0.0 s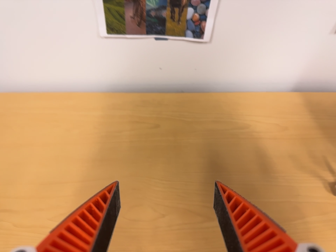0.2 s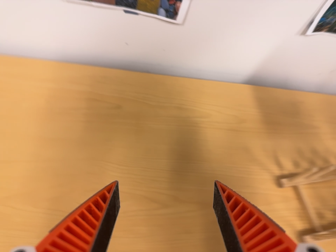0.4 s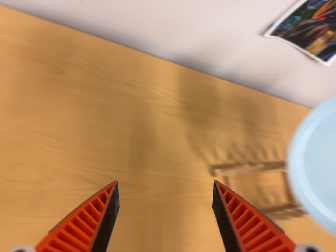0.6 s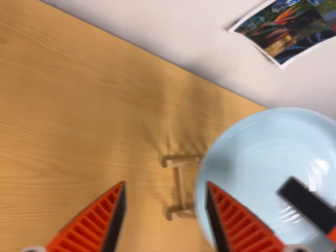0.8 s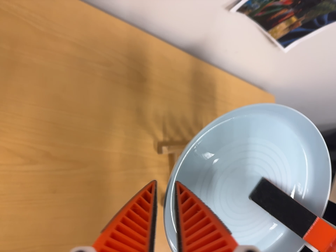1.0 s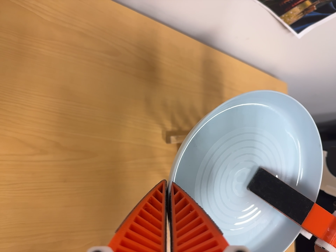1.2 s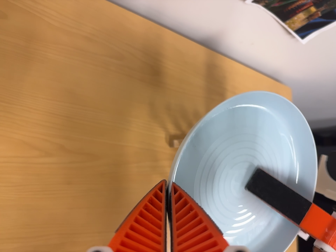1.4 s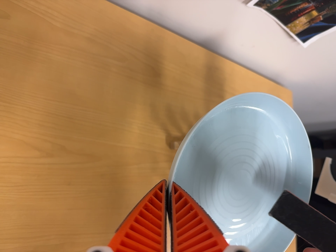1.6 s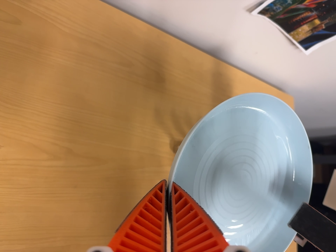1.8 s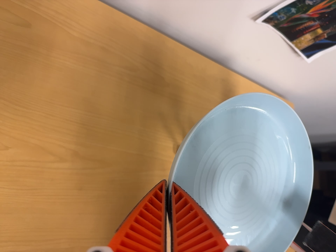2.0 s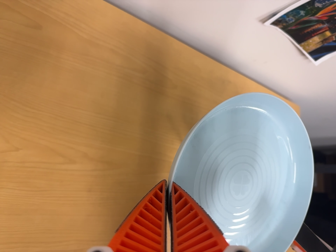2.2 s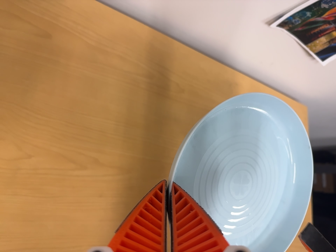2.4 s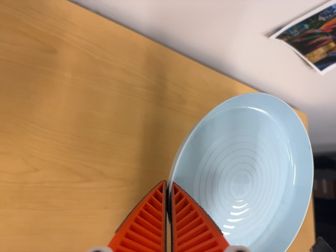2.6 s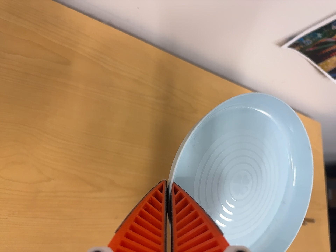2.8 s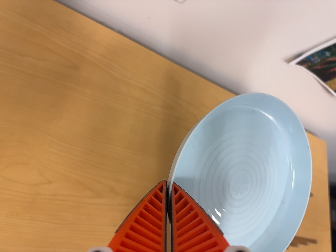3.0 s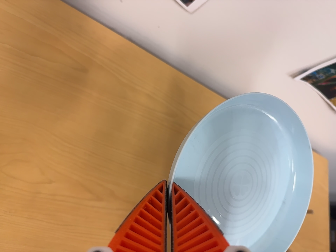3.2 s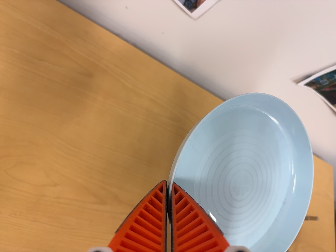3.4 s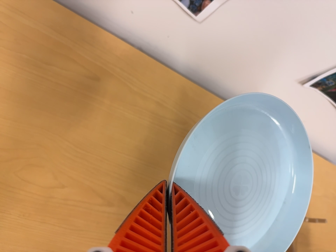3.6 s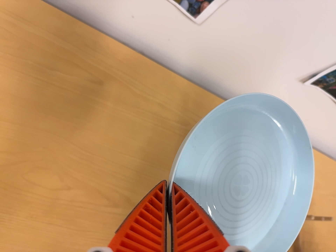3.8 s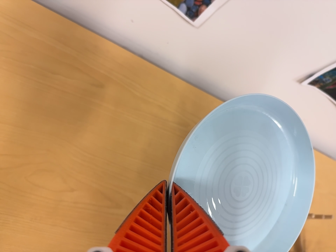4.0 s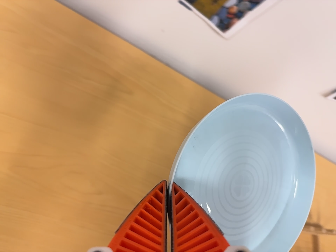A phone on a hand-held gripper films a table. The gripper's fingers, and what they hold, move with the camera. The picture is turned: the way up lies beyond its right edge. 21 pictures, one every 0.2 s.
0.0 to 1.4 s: The camera pans to its right by about 30 degrees. It travels toward the top of its view and forward, about 10 cm. Its aim tips toward the bottom of its view by about 25 degrees. It rolls about its line of sight by about 20 degrees, and the scene rotates clockwise.
1.4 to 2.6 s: The camera travels to its left, about 6 cm, so close, fixed things drift to the right.
2.6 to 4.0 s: The camera's aim tips toward the top of its view by about 10 degrees, and the scene shifts downward.
The film runs backward here.
